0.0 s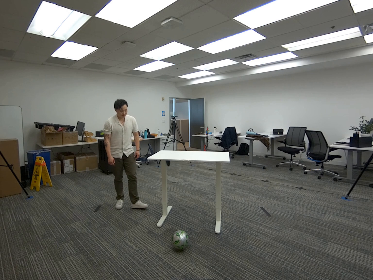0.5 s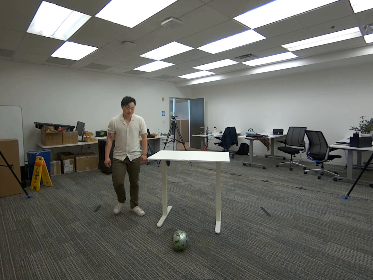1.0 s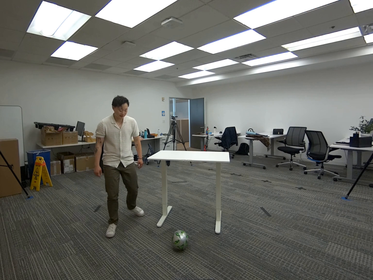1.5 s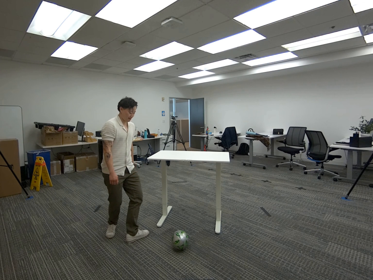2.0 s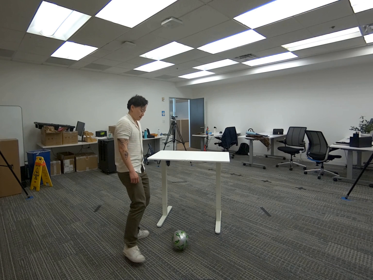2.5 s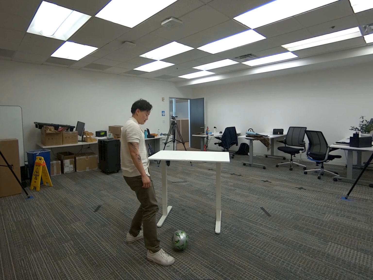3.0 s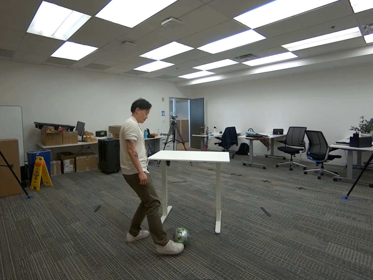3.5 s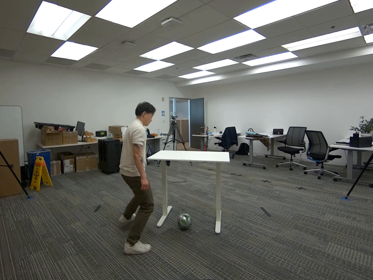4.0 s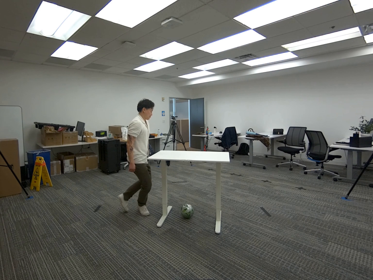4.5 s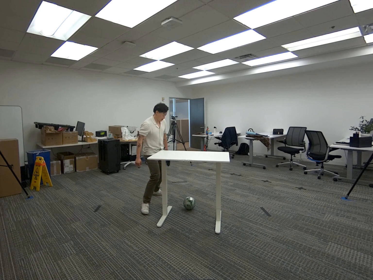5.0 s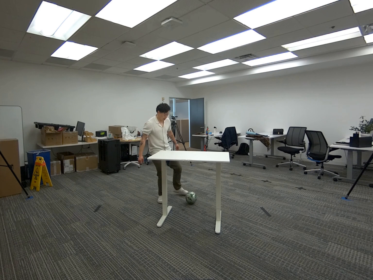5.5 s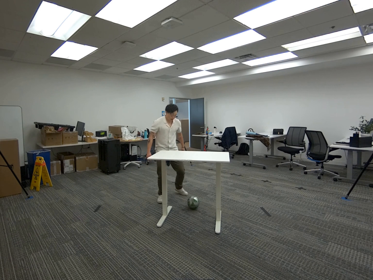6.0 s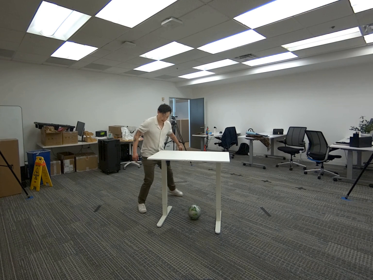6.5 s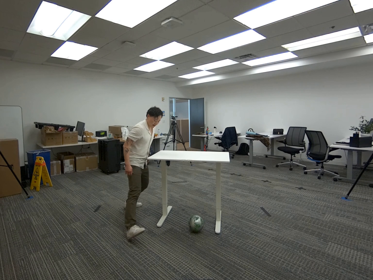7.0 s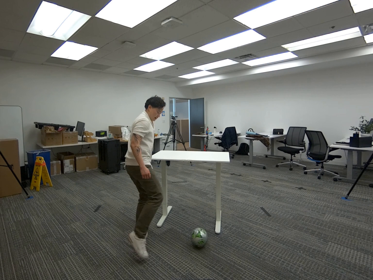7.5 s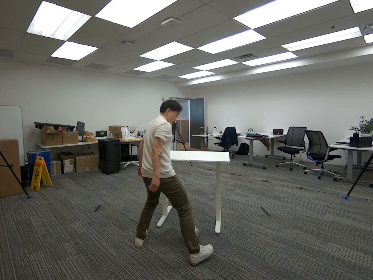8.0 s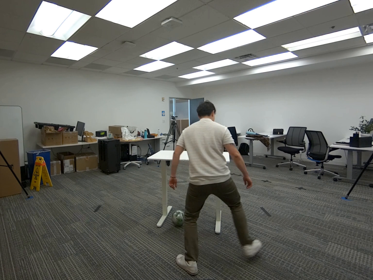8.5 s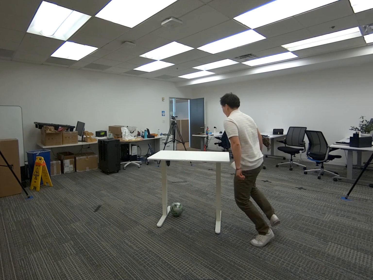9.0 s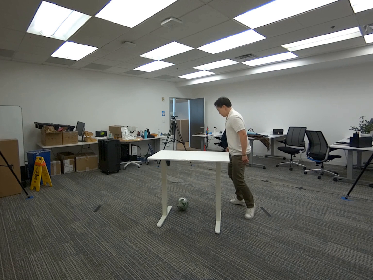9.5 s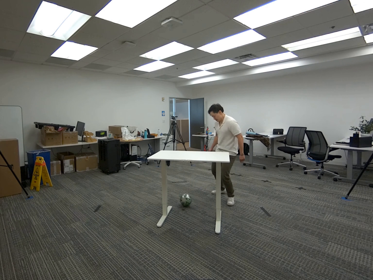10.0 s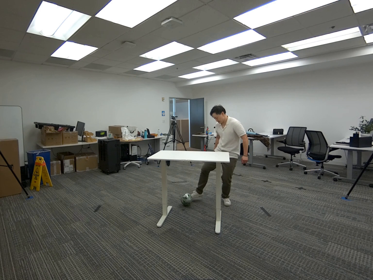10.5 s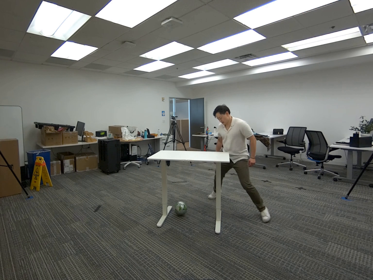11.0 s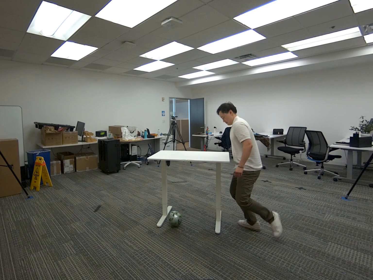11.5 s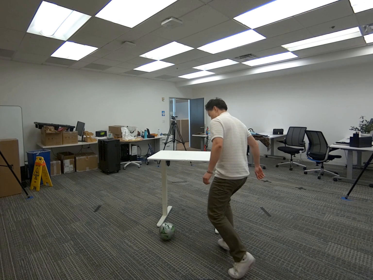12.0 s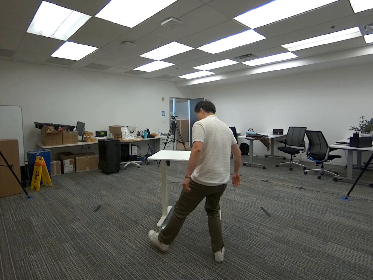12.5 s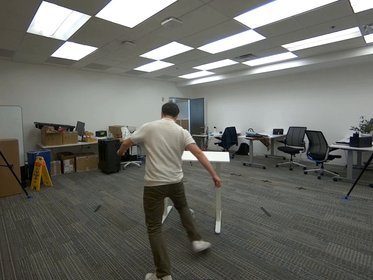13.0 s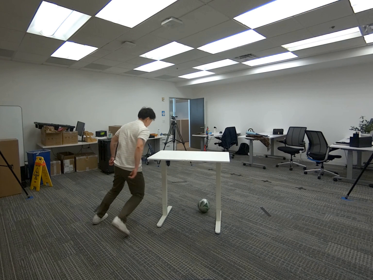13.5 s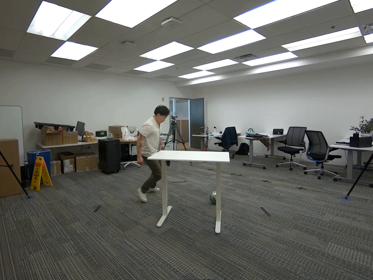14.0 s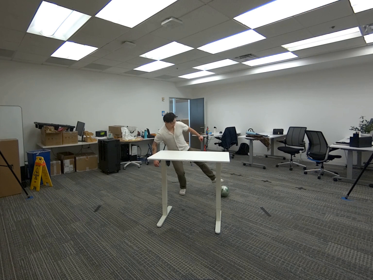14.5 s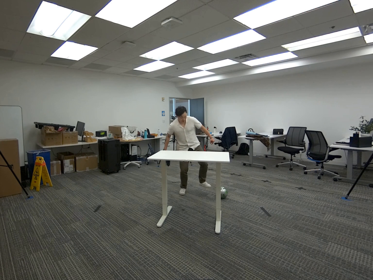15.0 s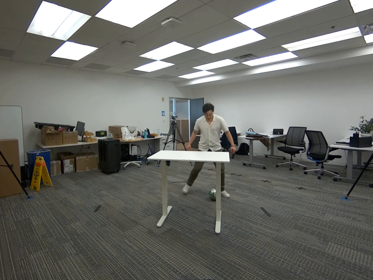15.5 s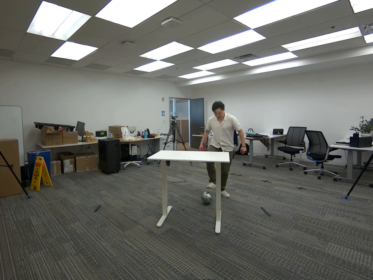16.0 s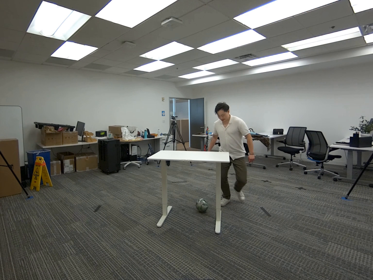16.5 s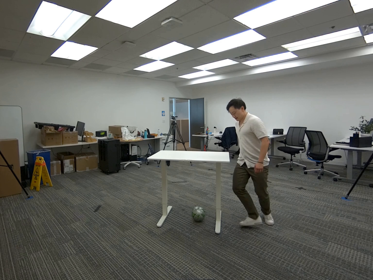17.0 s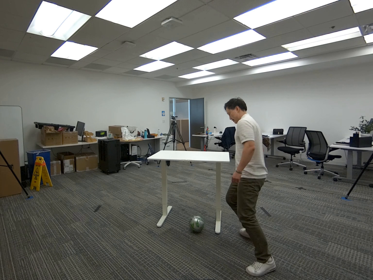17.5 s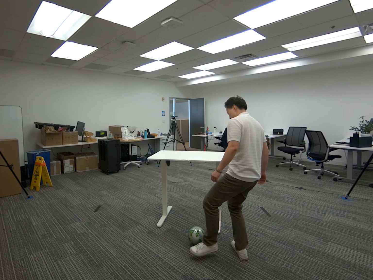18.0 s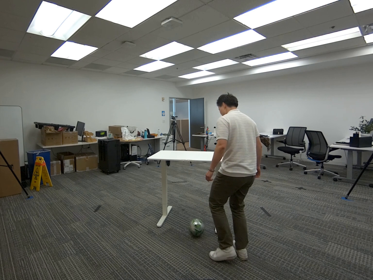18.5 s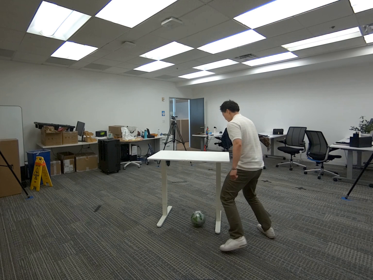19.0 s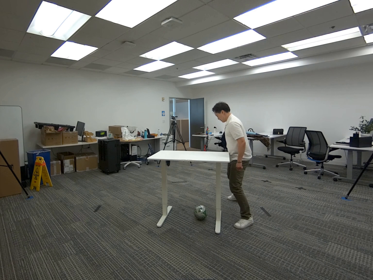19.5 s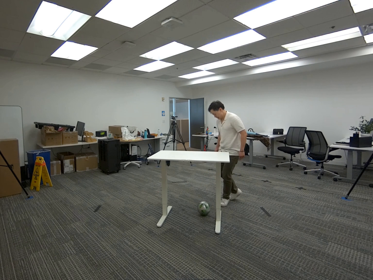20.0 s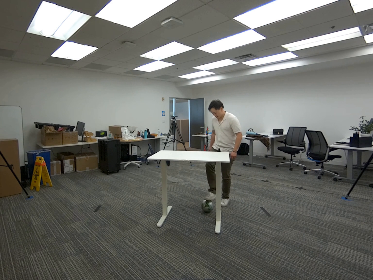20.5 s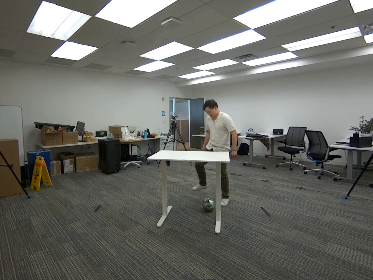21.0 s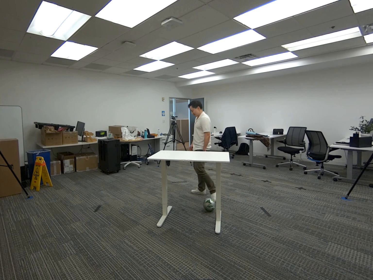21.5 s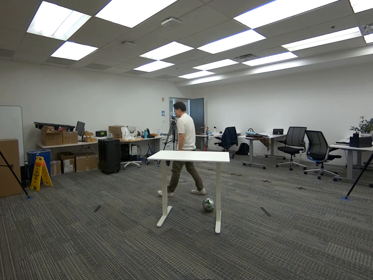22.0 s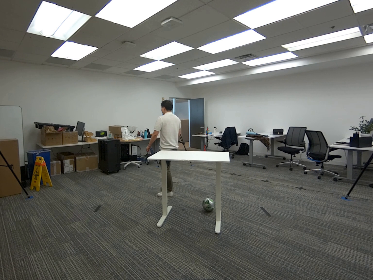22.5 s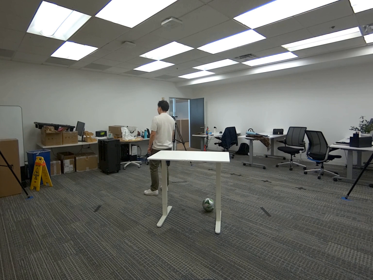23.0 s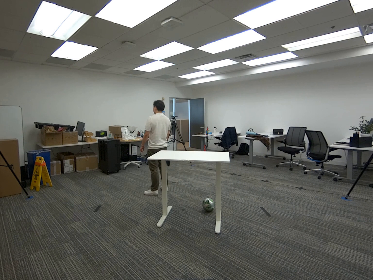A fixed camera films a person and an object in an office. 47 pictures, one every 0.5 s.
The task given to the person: Walk over to the soccer ball and kick the soccer ball under the white desk back and forth.
